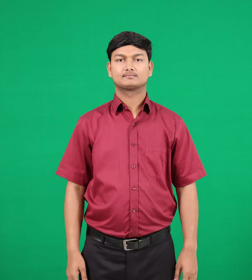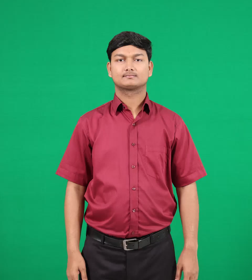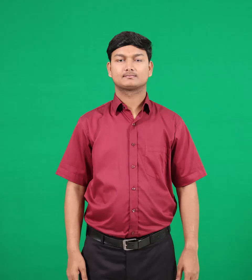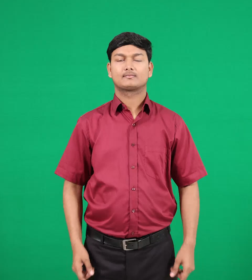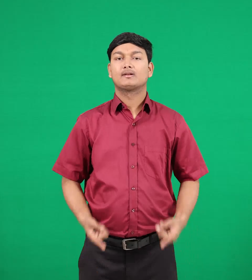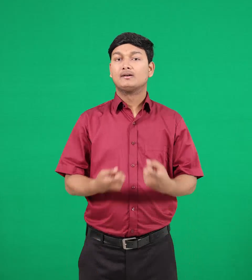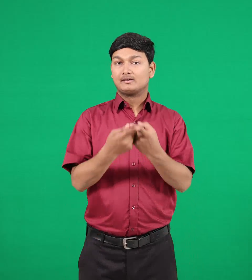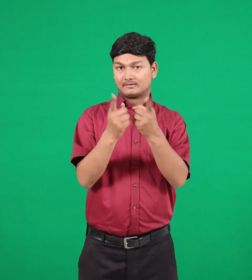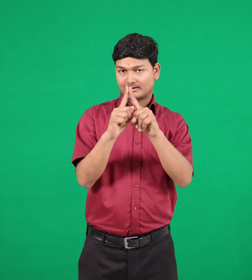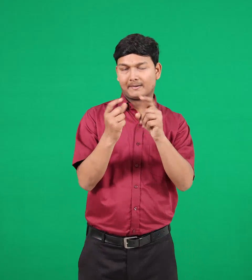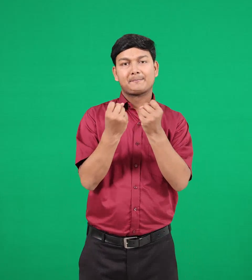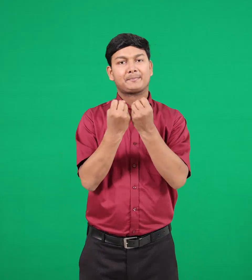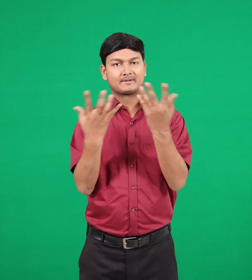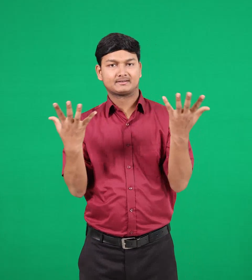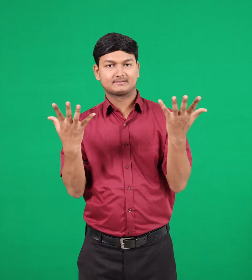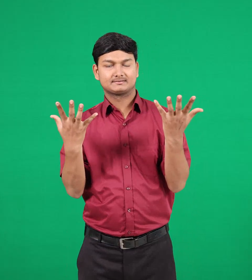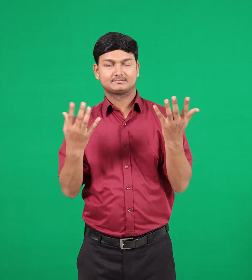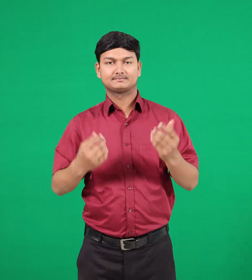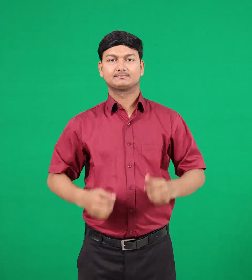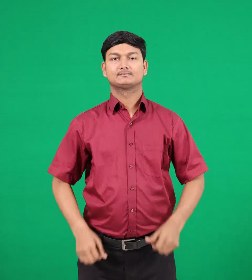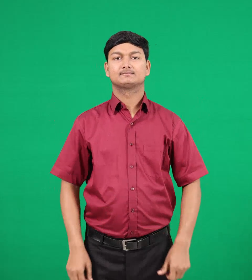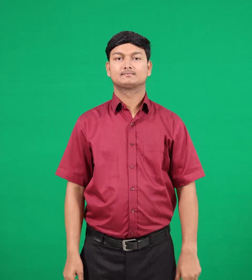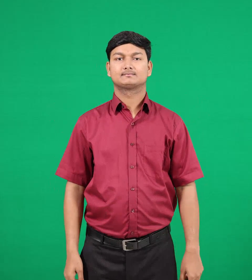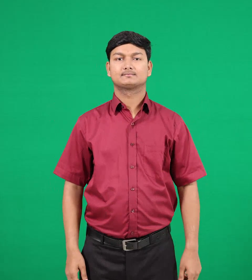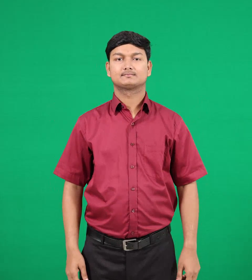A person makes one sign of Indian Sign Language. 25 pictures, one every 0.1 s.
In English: rooms
